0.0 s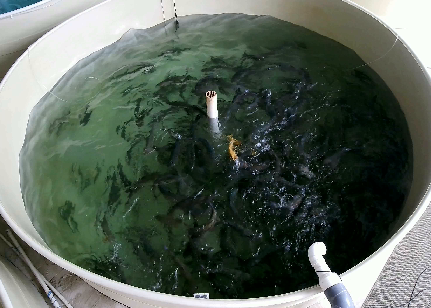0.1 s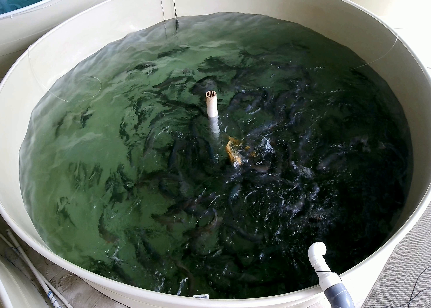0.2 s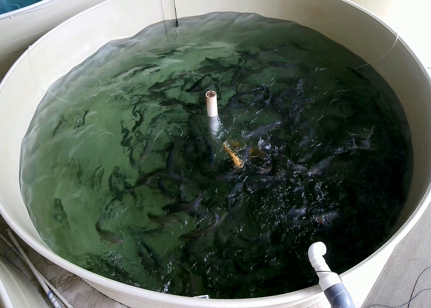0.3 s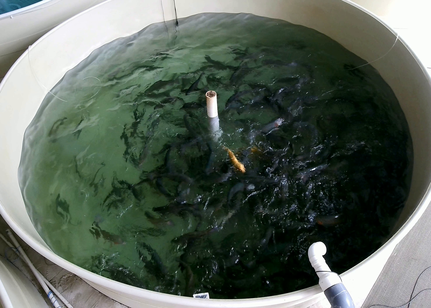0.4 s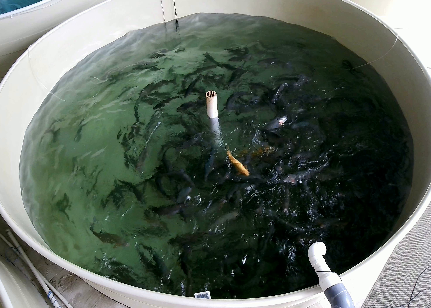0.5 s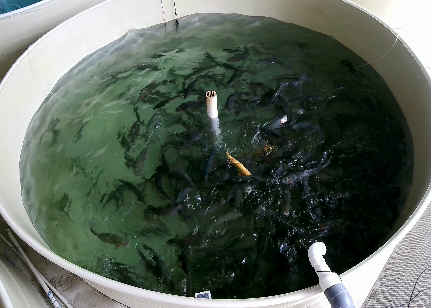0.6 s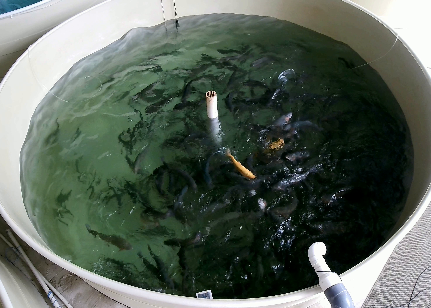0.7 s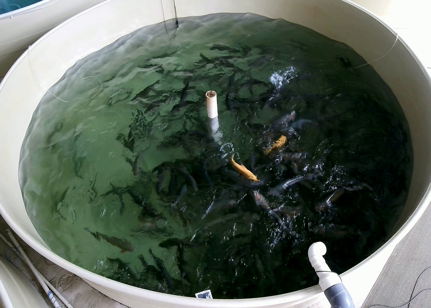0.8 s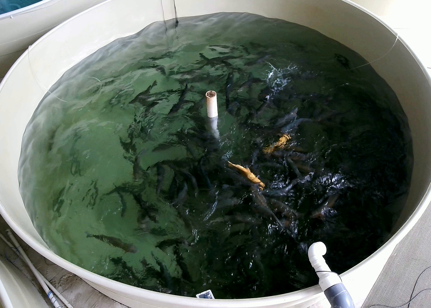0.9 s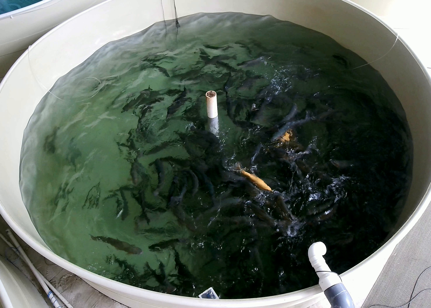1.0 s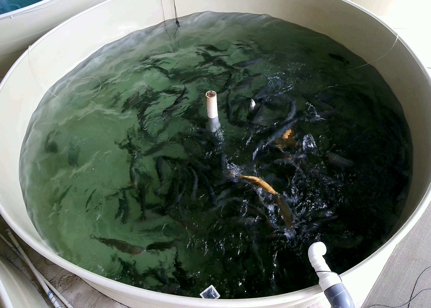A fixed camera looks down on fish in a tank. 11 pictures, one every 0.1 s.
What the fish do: Strong feeding.
